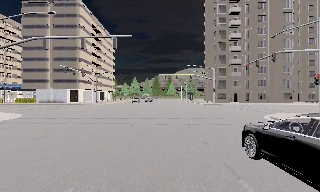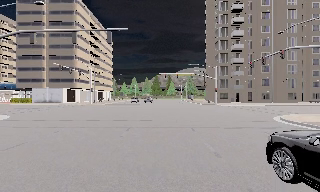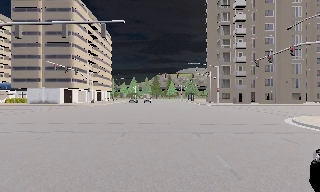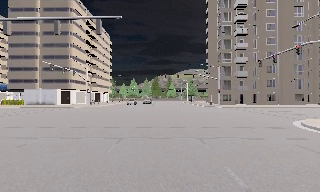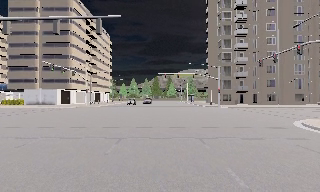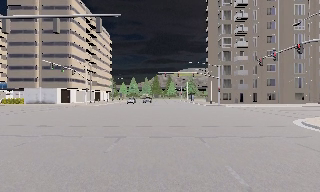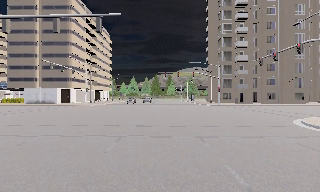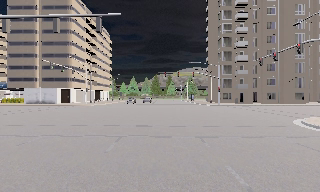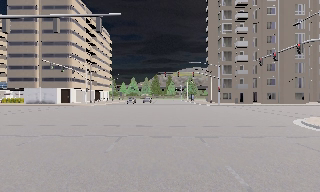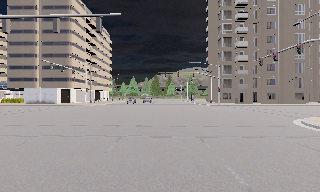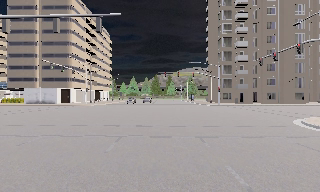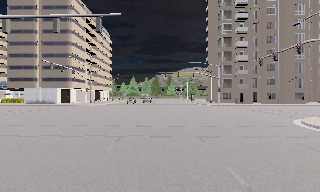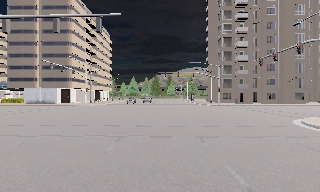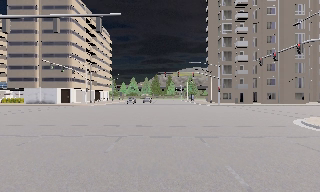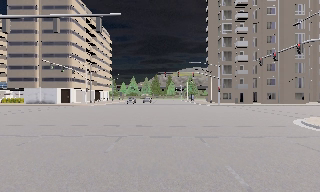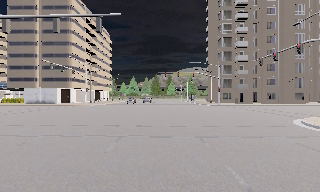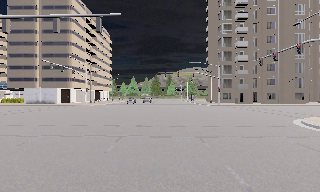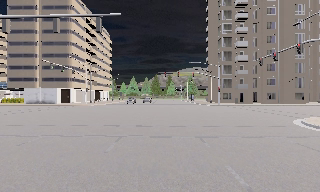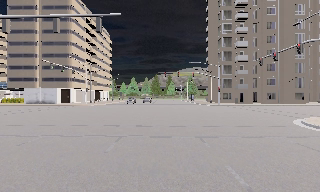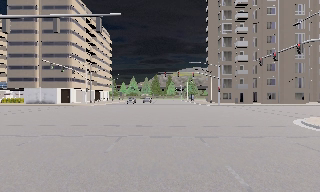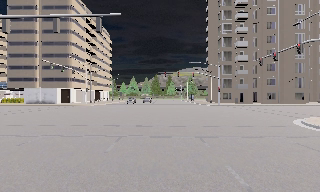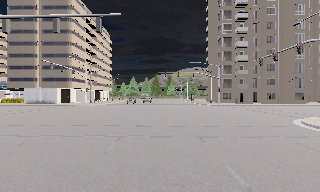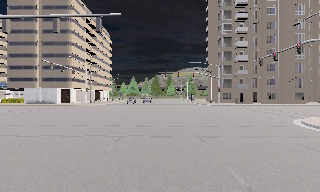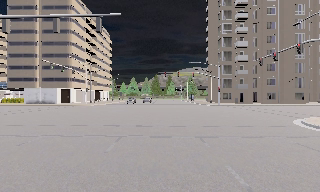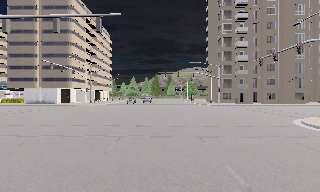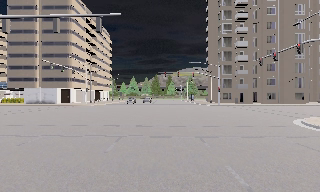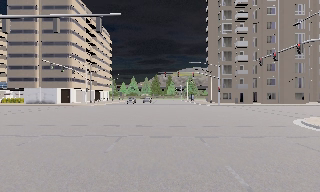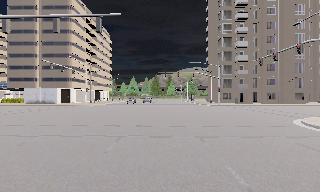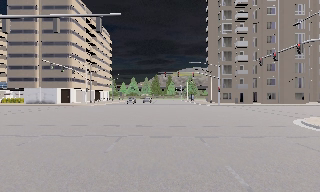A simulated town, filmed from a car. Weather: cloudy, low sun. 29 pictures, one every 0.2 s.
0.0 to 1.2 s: The camera travels forward, about 3 m, so what stands in front looms larger. It loses speed.
1.2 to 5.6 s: The camera keeps its place and its aim.
The film runs forward here.
